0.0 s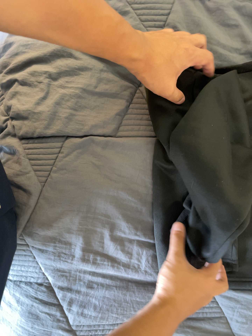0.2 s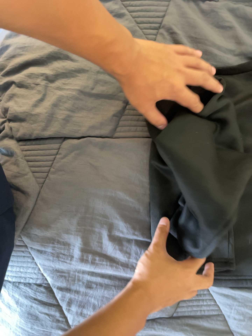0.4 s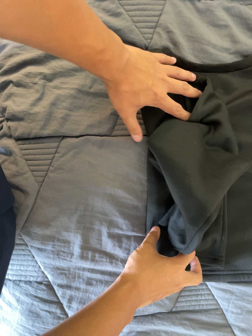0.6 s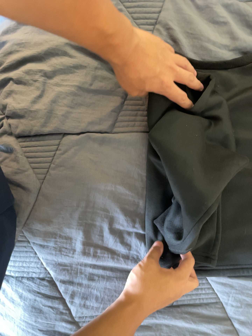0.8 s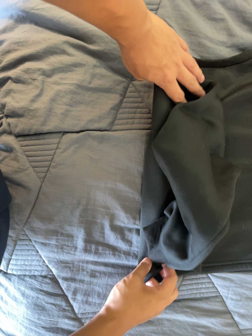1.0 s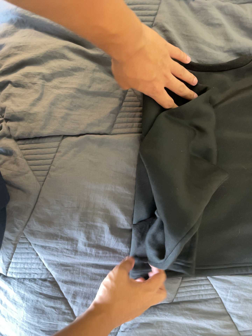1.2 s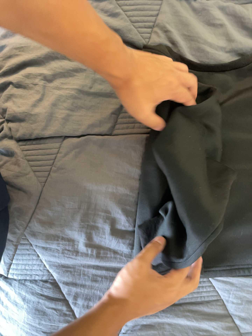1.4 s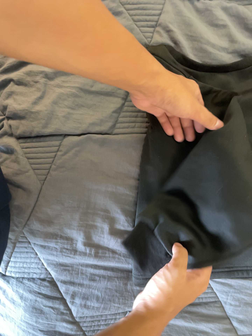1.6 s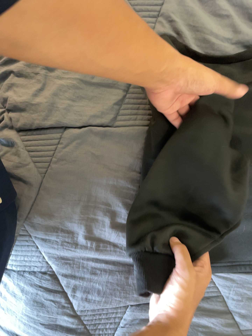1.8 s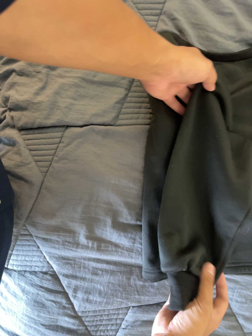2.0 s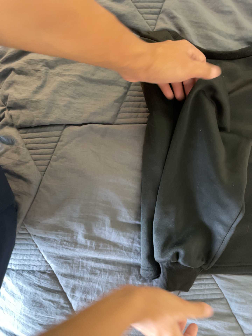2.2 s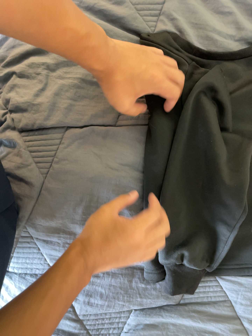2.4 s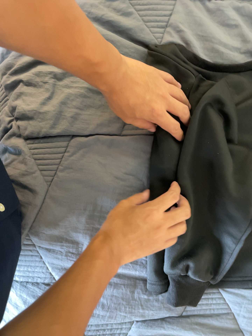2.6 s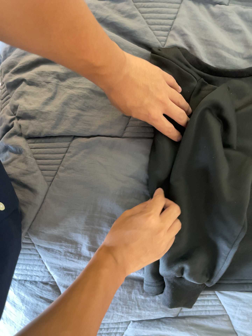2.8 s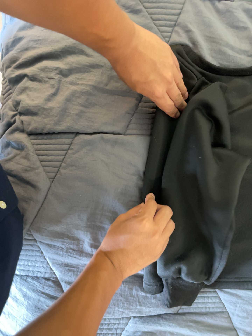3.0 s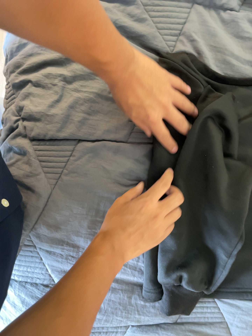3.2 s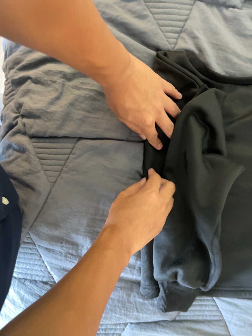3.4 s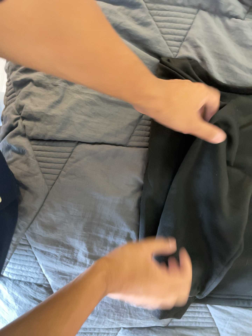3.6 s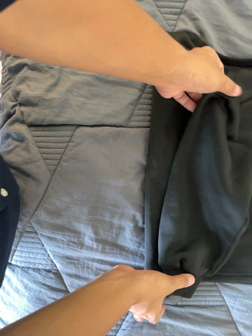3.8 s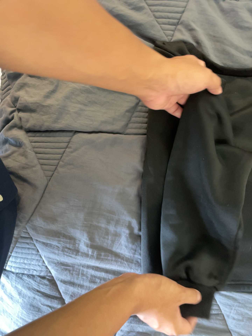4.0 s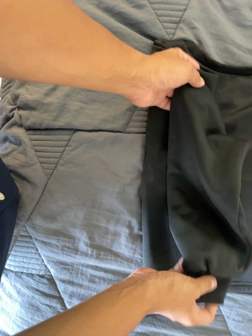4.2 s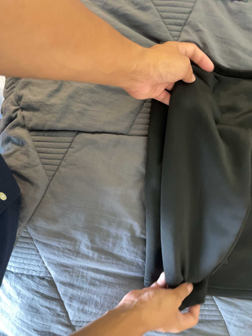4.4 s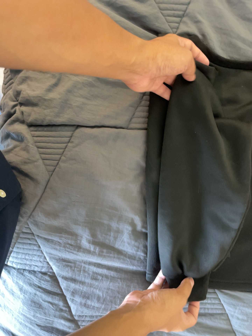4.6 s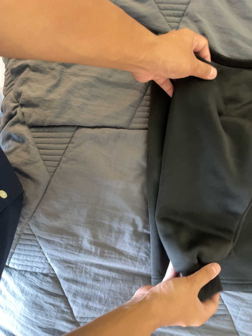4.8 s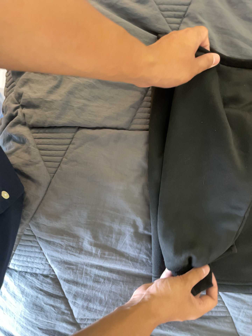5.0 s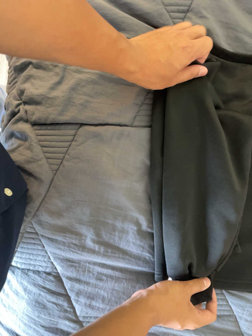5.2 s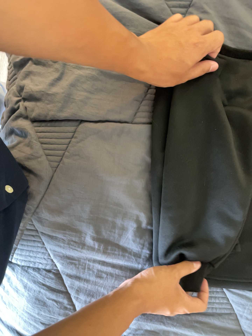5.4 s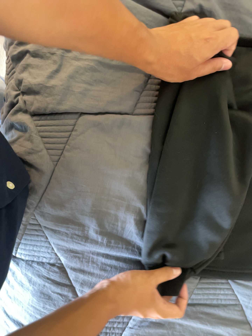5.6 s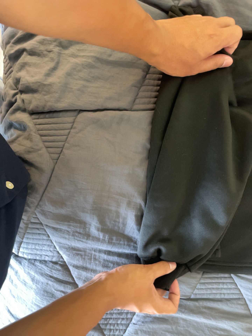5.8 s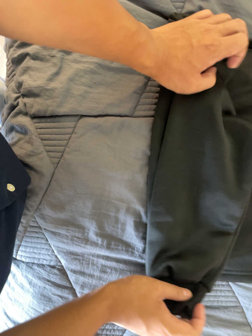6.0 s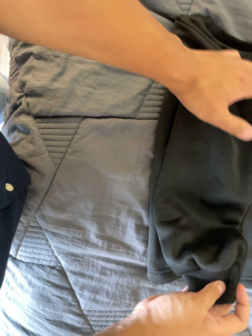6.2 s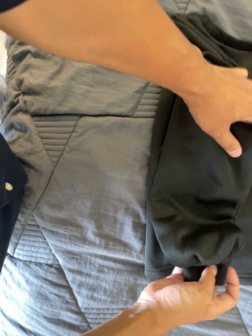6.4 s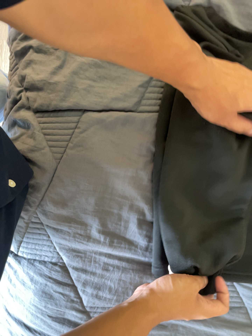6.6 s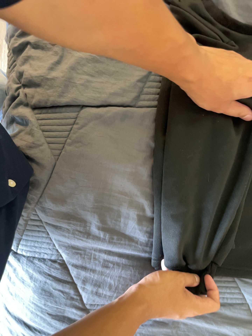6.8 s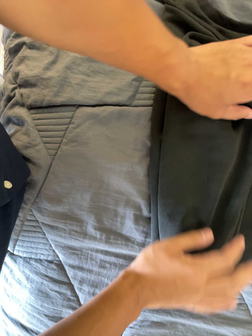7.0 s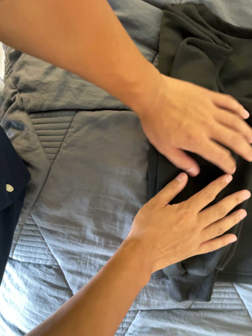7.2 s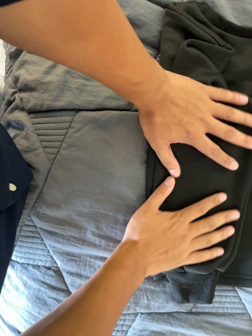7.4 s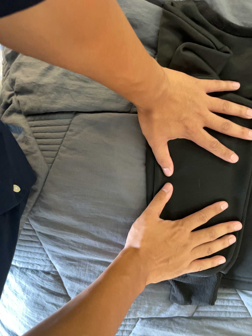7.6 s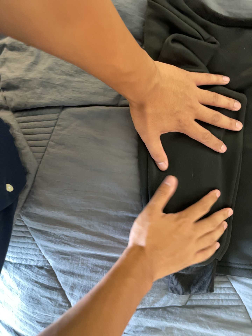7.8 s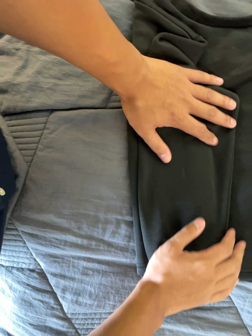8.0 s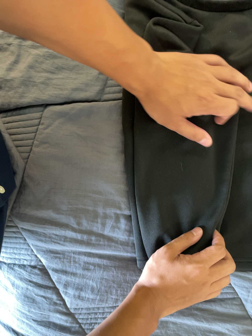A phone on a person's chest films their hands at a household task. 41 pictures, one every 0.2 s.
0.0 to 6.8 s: The camera shifts only a little, or ends up much as it began.
6.8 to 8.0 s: The camera travels to its right, about 6 cm.
The film runs forward here.
